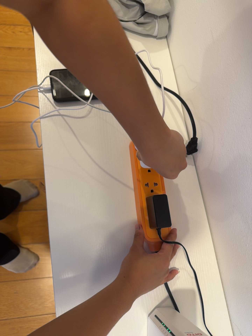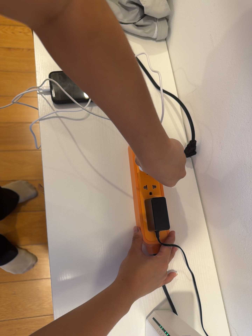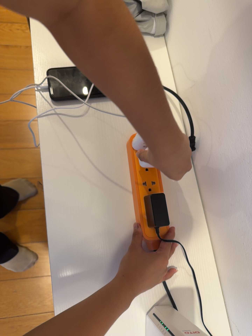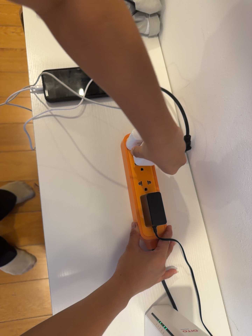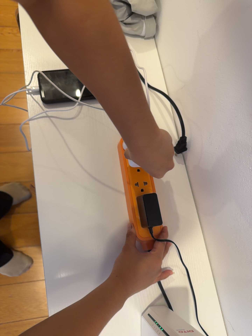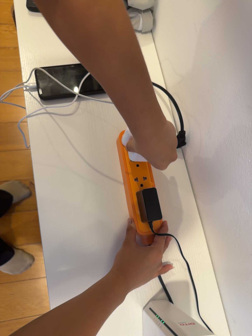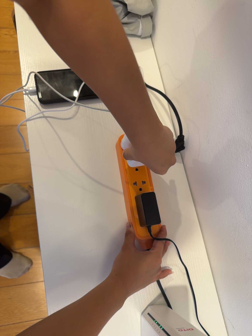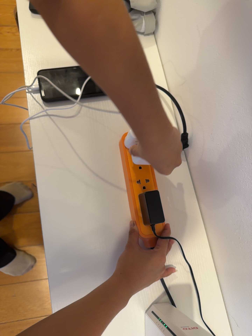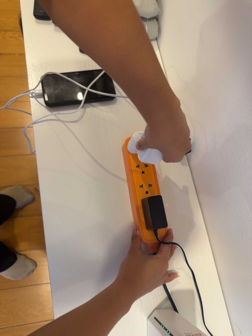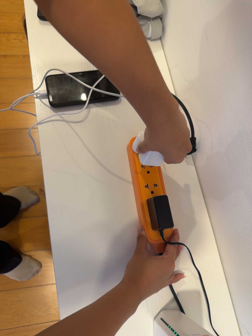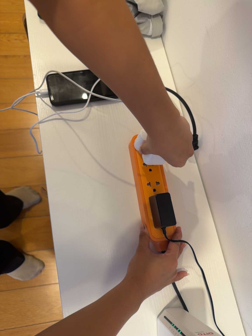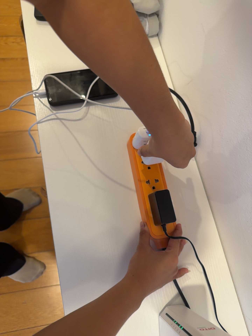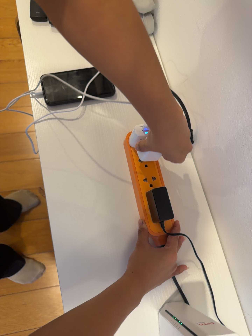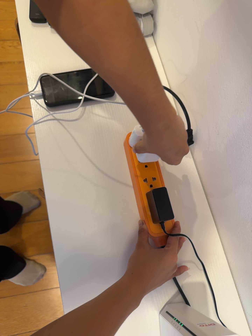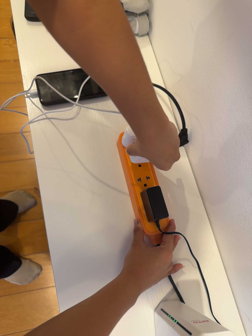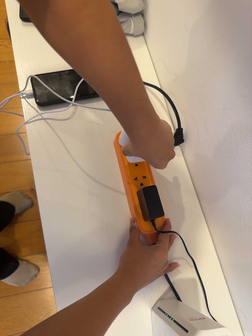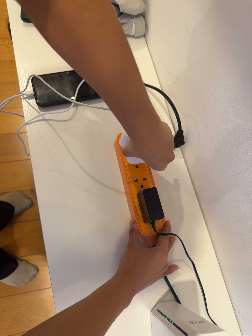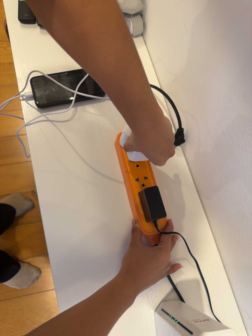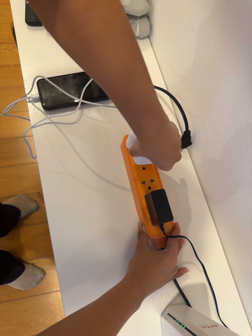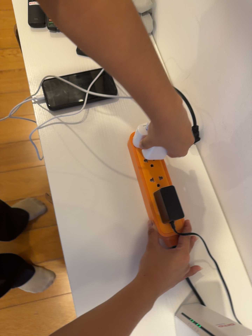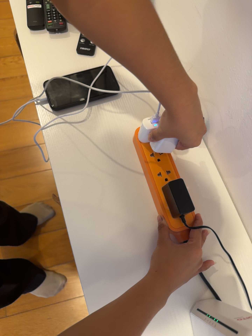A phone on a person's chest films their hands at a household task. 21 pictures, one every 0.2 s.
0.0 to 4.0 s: The camera rolls about its line of sight by about 10 degrees, and the scene rotates counterclockwise.
The film runs forward here.
